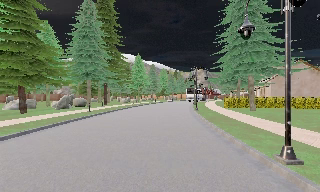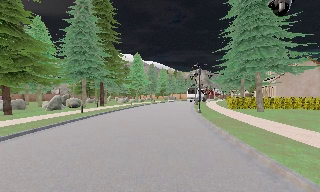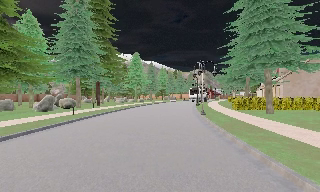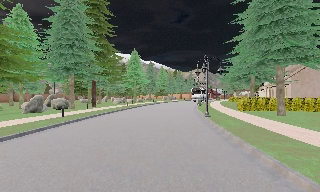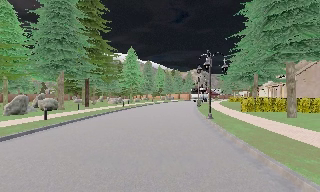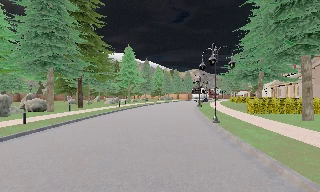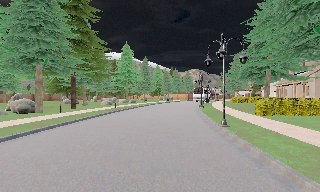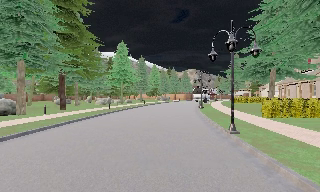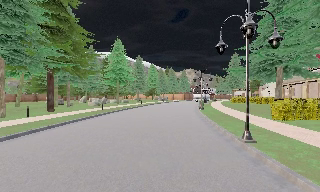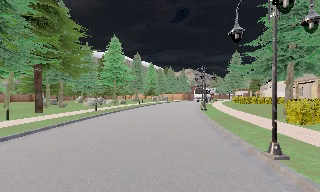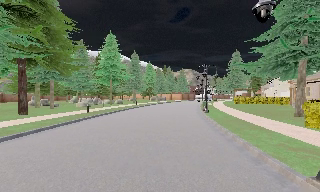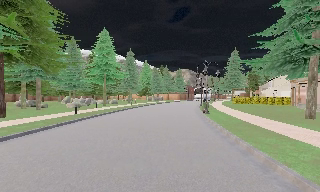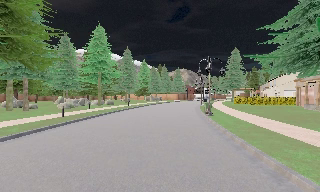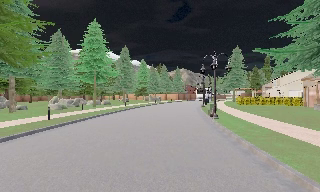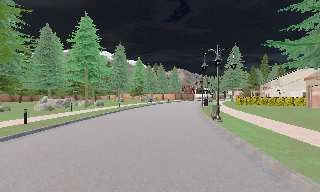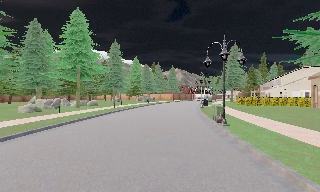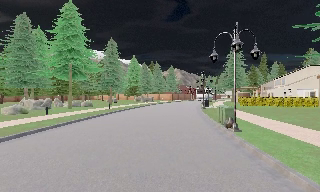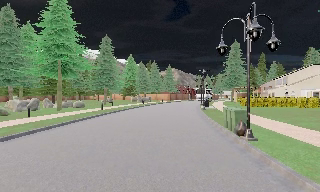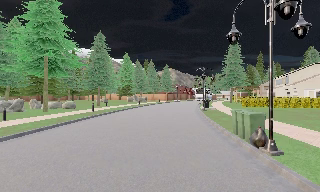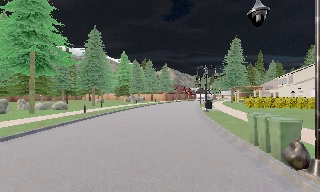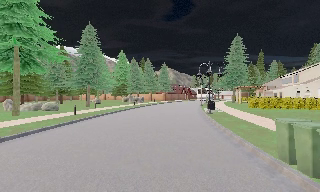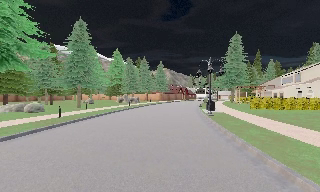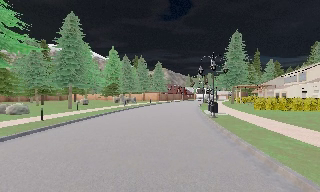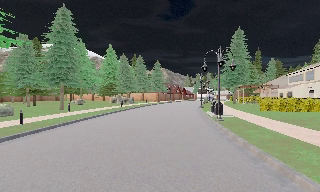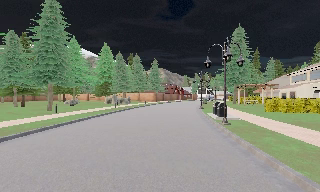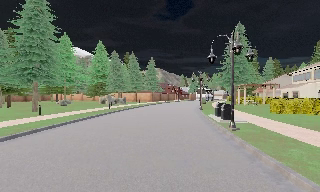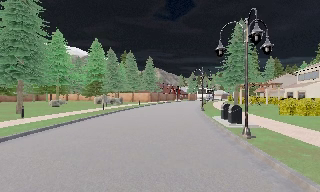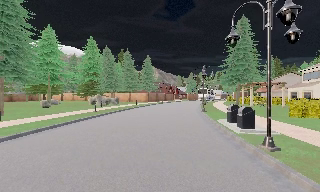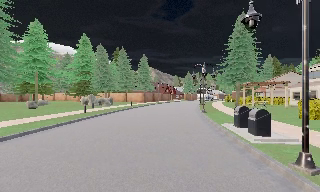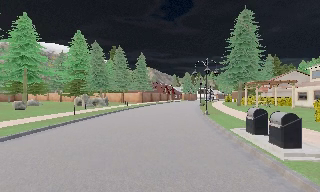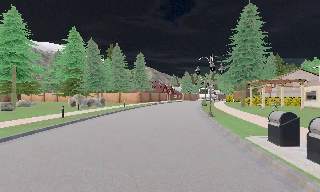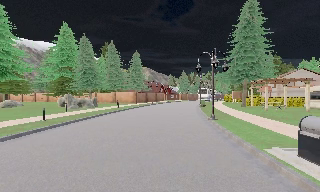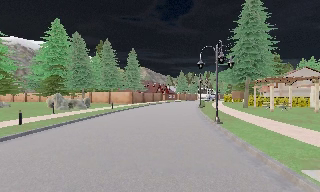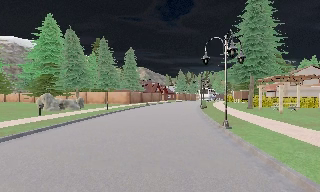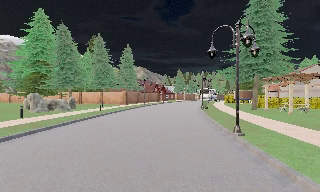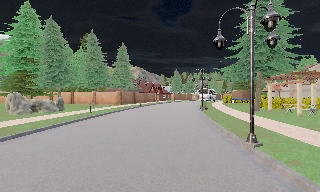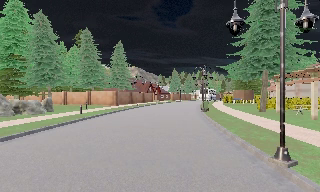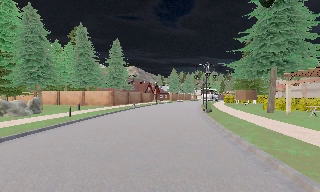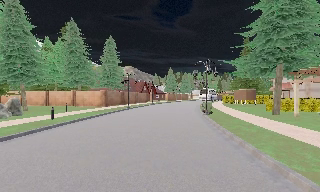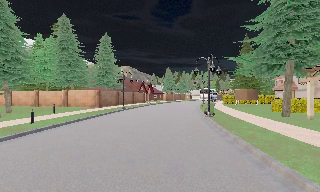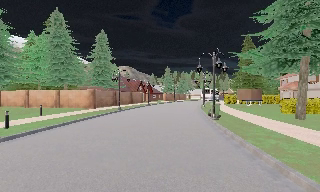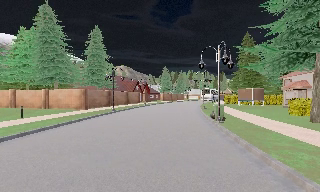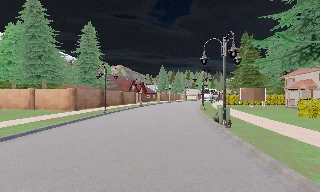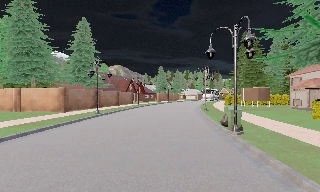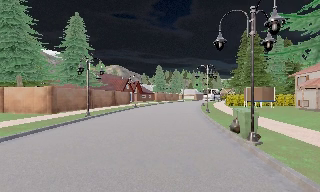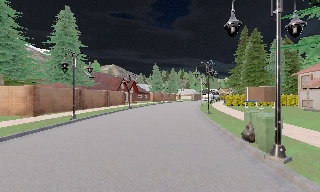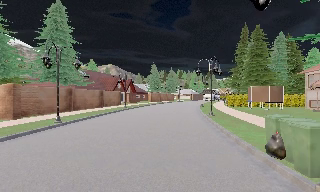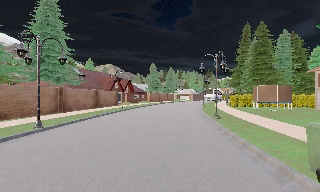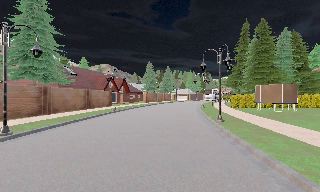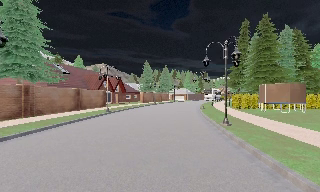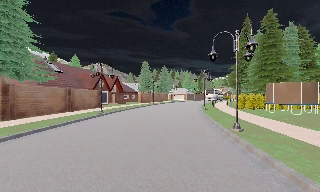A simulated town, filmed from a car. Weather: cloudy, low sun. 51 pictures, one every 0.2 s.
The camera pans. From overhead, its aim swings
clockwise.
The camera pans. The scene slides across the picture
to the left.
0.0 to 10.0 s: The scene slides to the left, as the camera pans about 35 degrees to its right. It travels forward, about 70 m.
The film runs forward here.
